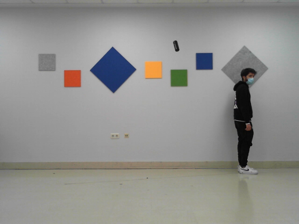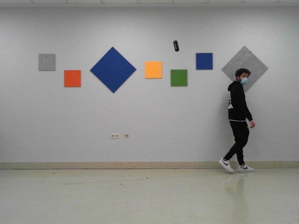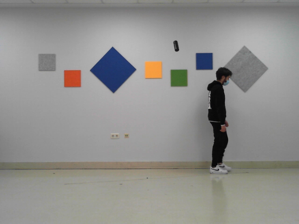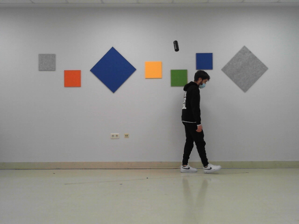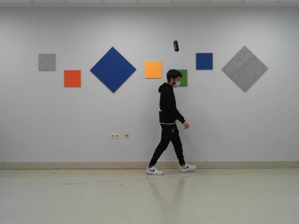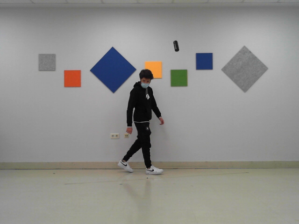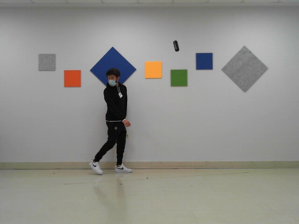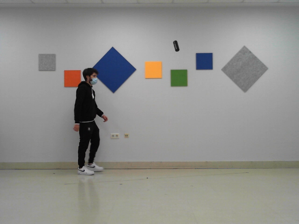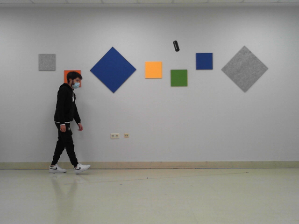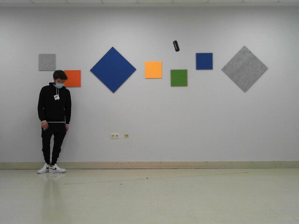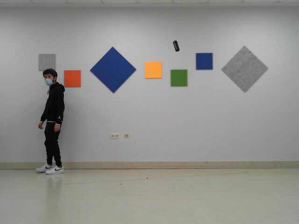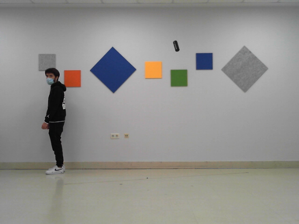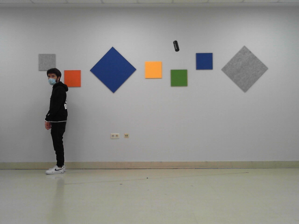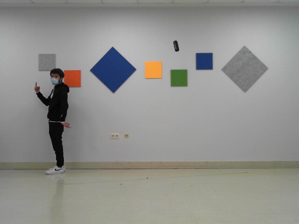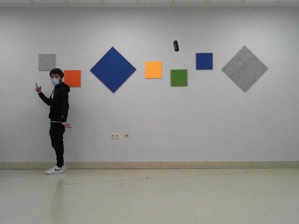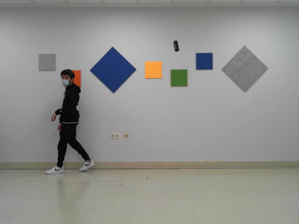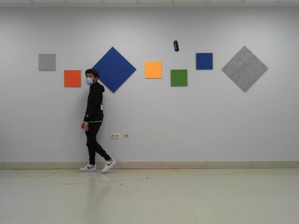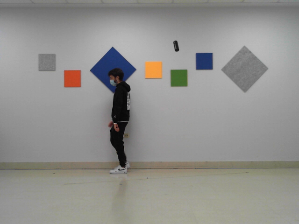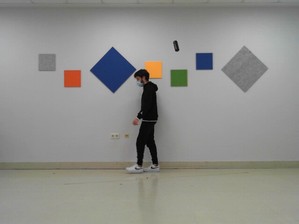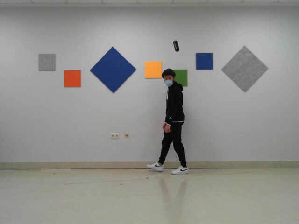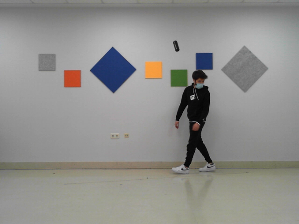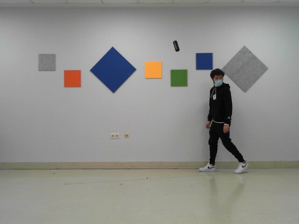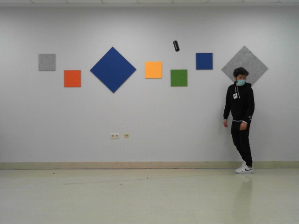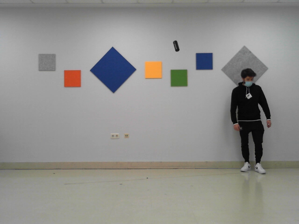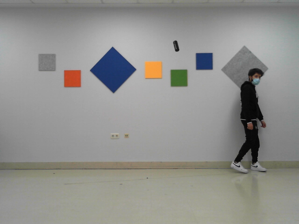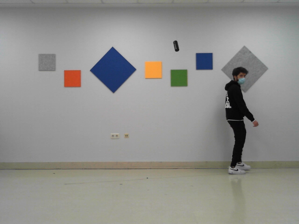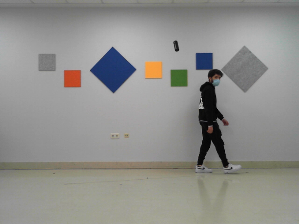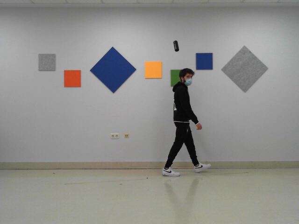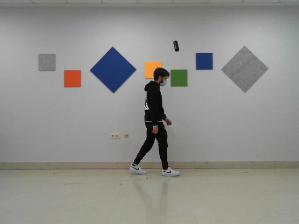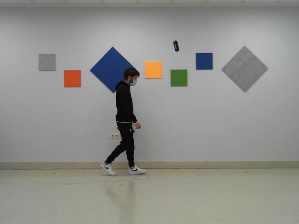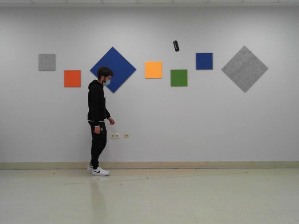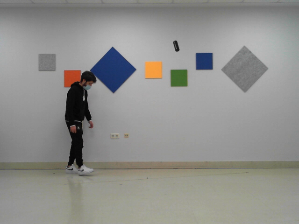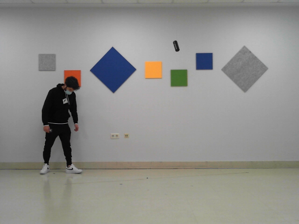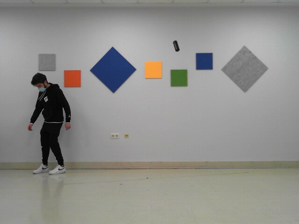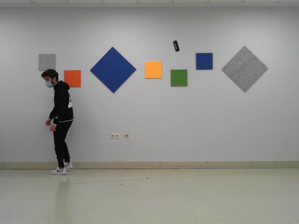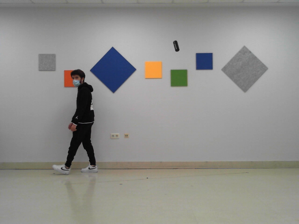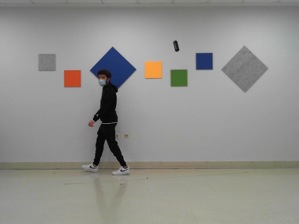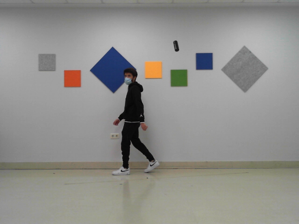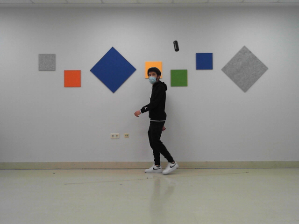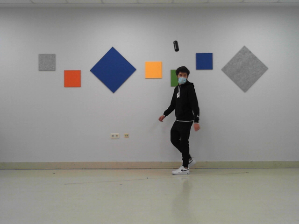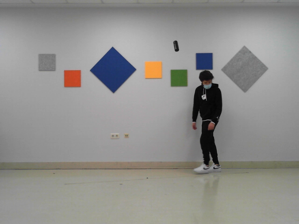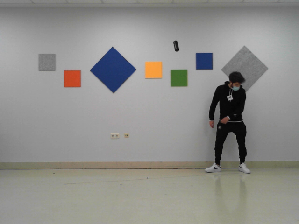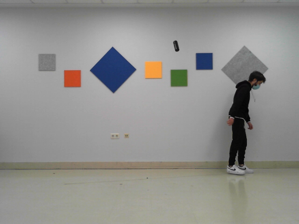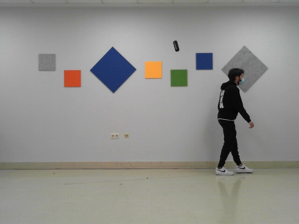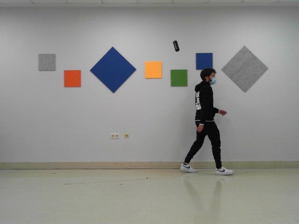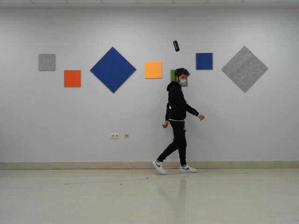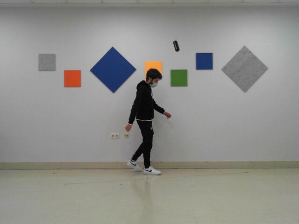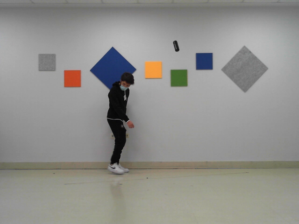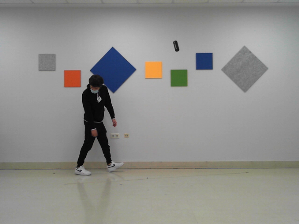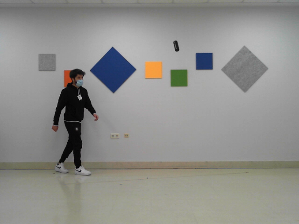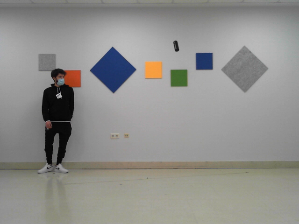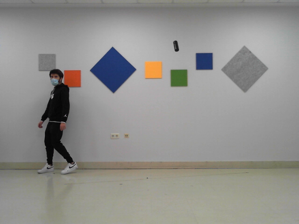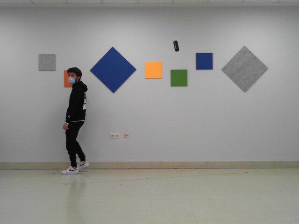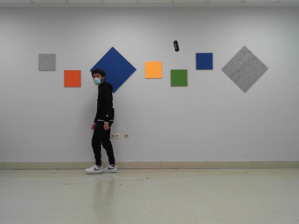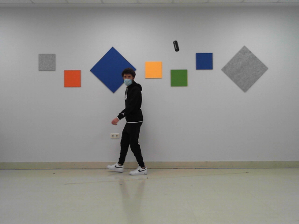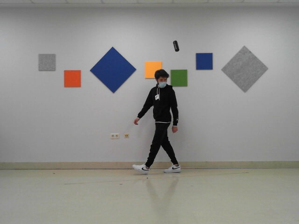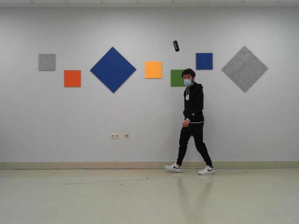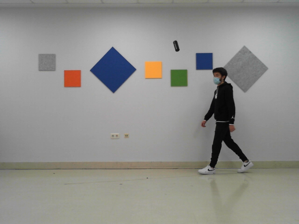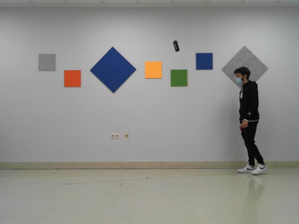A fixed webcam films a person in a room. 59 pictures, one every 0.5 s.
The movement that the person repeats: Walk backward.
